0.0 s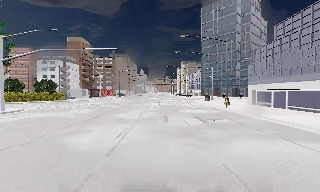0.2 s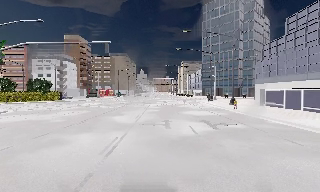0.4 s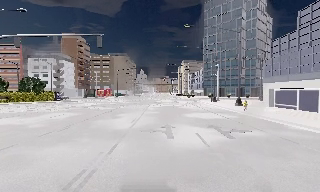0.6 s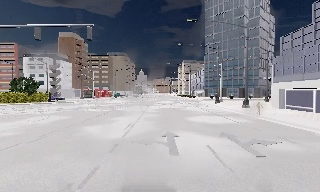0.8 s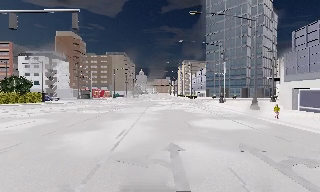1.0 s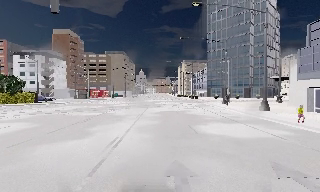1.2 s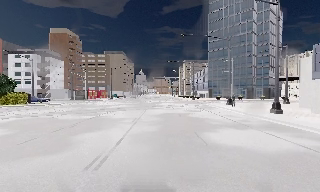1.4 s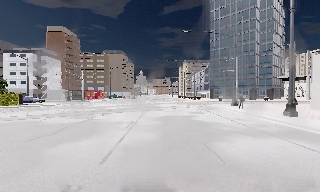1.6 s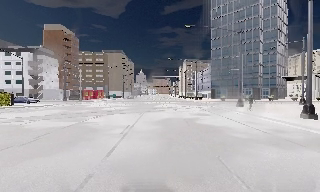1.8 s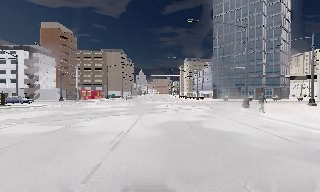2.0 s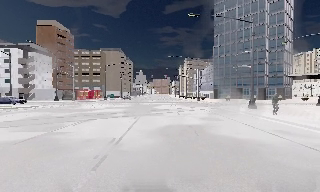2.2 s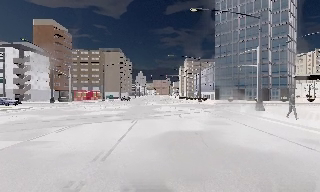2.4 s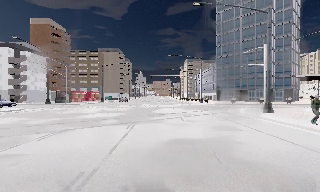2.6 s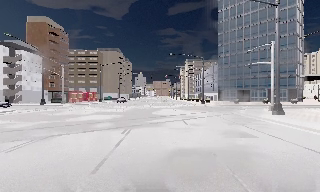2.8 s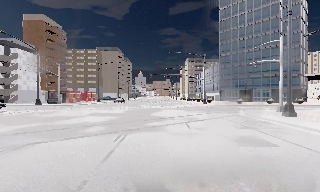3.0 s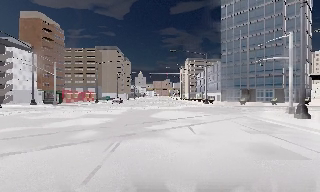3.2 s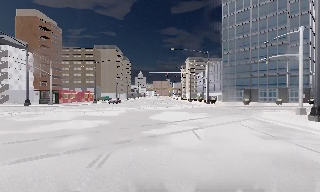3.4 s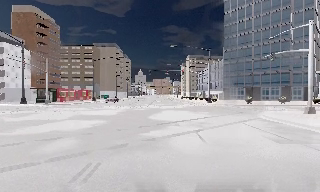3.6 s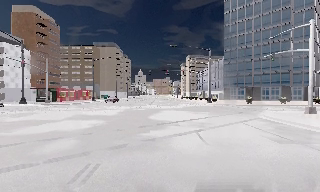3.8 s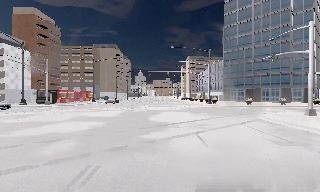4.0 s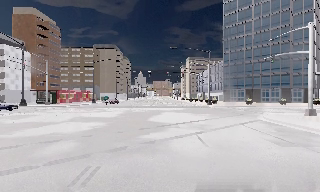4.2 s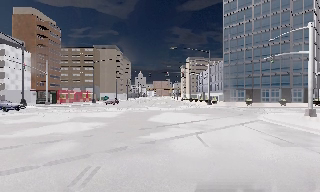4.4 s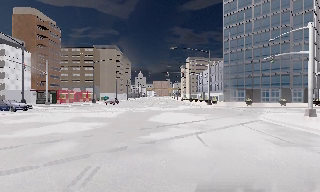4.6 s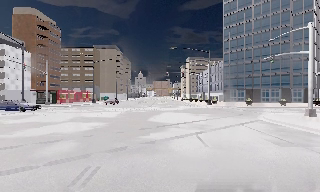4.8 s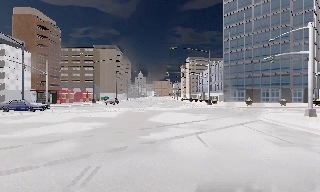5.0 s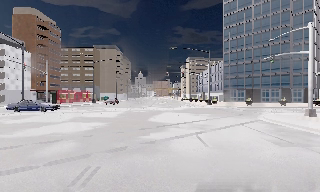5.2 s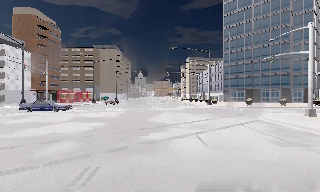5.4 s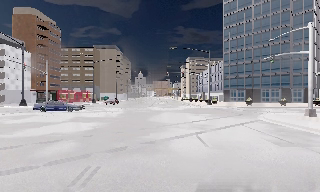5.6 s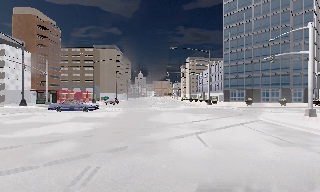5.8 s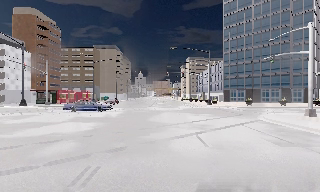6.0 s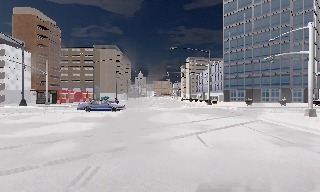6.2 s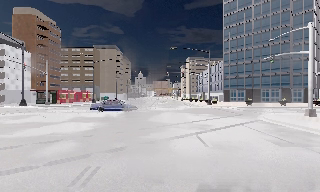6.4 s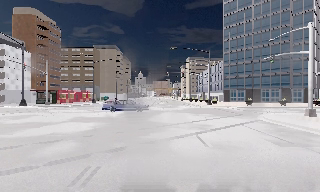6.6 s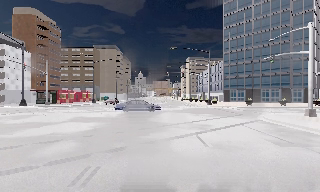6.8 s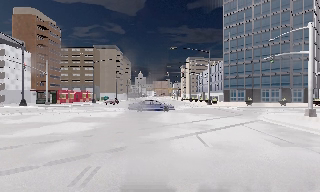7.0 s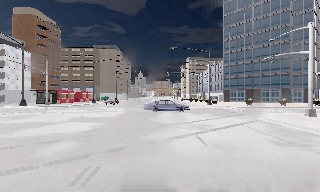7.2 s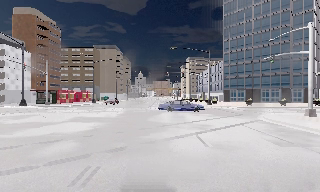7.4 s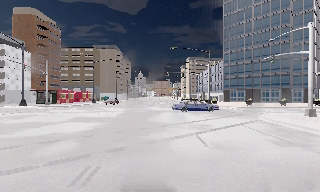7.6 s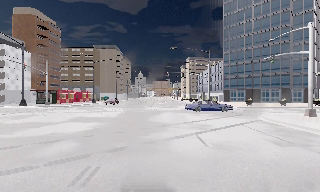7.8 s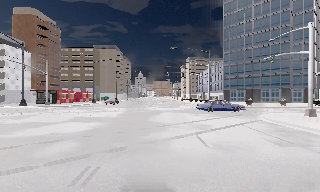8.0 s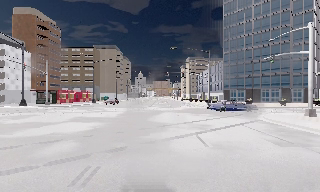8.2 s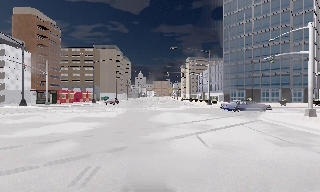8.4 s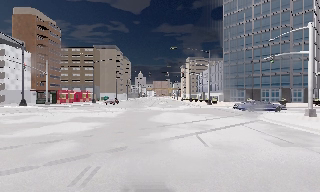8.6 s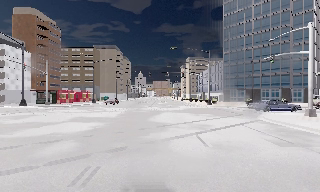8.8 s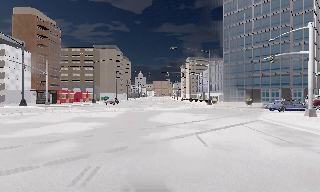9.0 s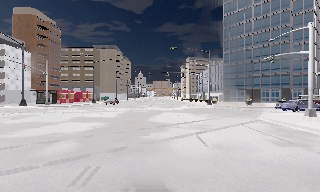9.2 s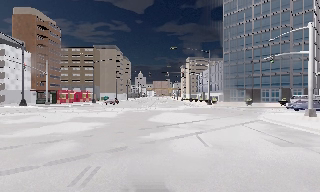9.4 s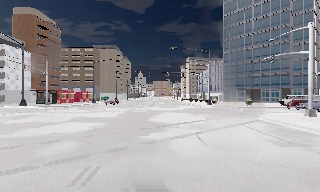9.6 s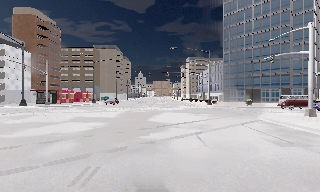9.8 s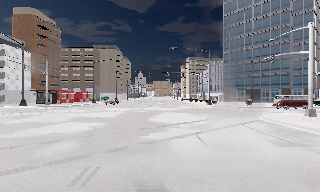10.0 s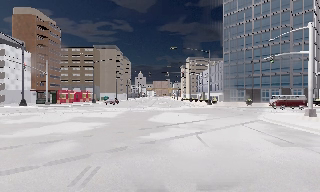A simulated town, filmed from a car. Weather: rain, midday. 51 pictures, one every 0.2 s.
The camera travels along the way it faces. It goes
forward.
0.0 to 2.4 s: The camera travels forward, about 20 m, so what stands in front looms larger.
2.4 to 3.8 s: The camera travels forward, about 6 m, so what stands in front looms larger. It loses speed.
3.8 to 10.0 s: The camera keeps its place and its aim.
The film runs forward here.
